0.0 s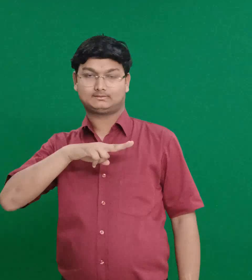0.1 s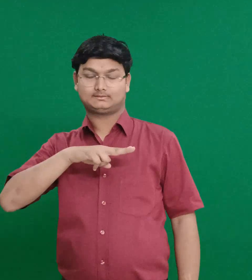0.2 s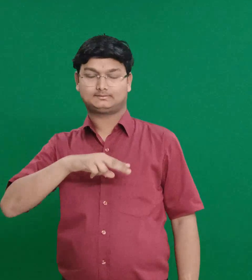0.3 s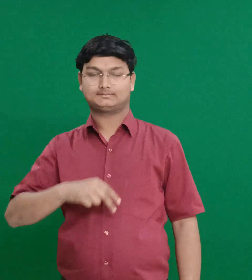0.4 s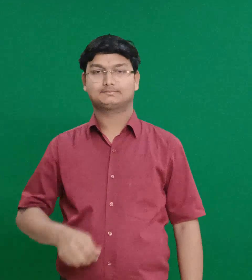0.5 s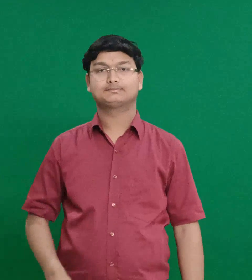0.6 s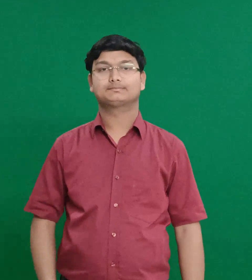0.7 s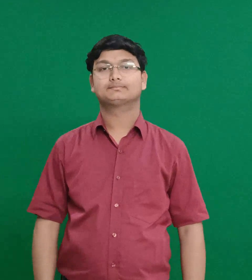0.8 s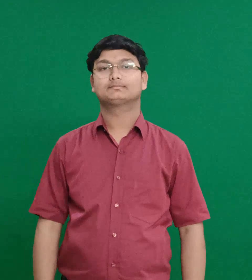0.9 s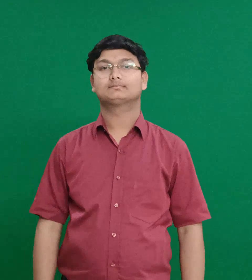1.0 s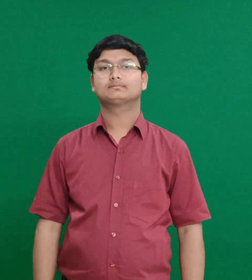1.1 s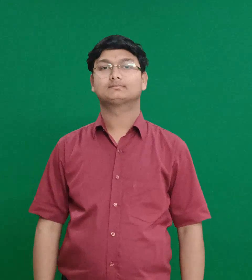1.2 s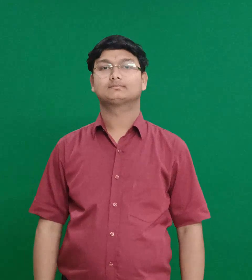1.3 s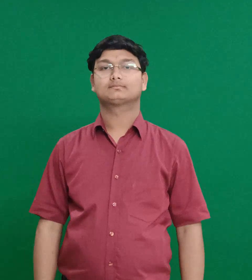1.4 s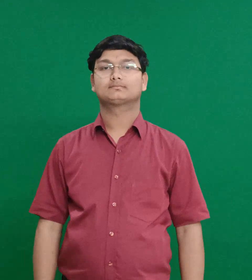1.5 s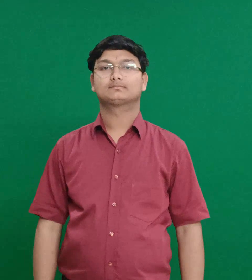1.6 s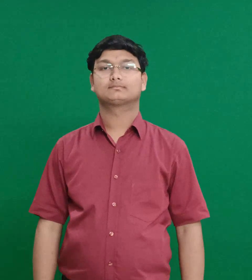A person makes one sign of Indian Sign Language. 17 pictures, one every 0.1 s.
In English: henada
